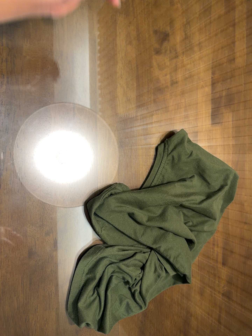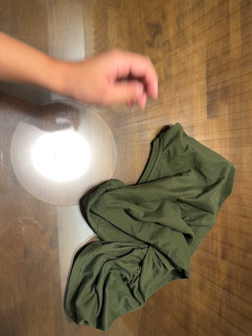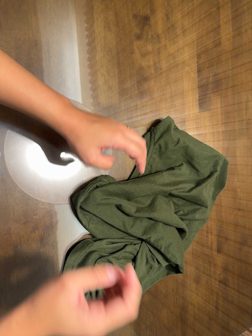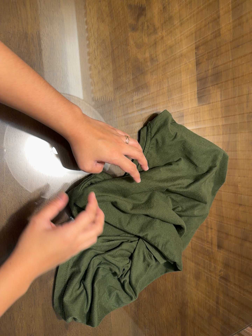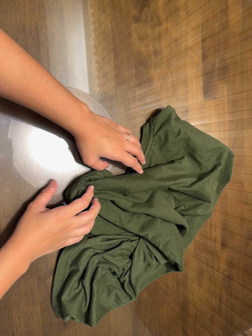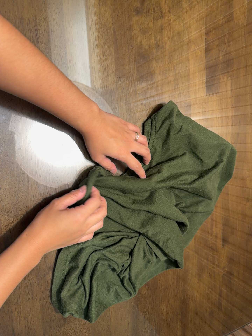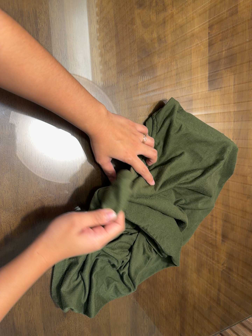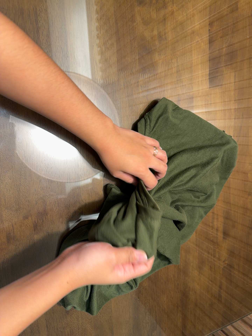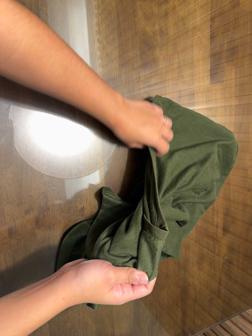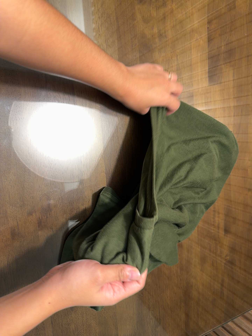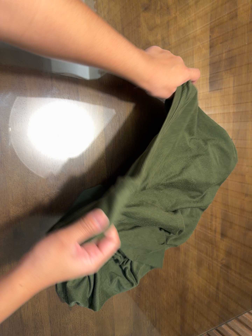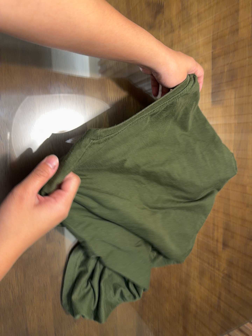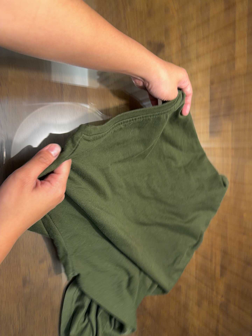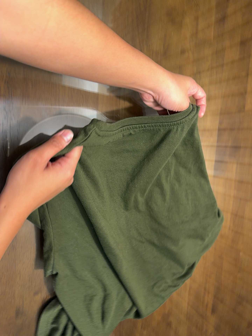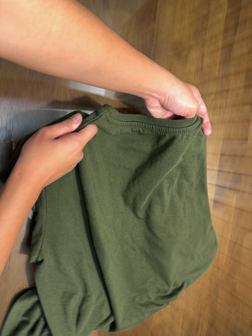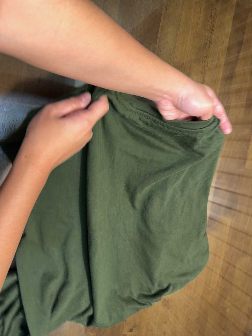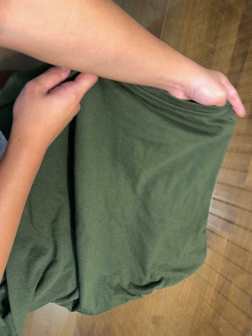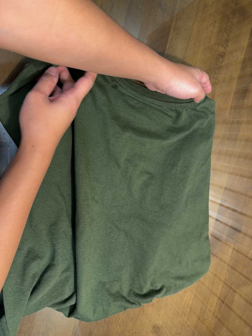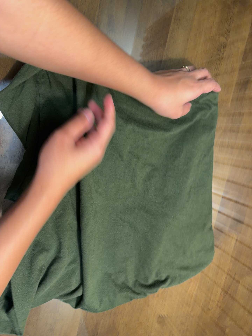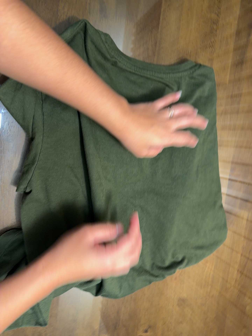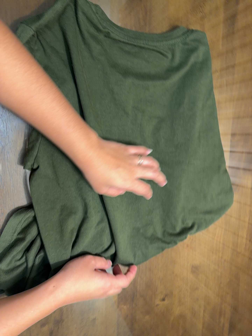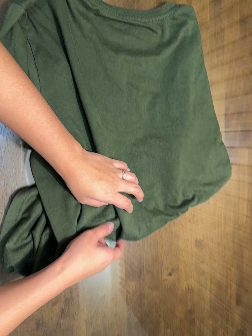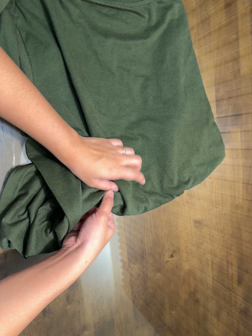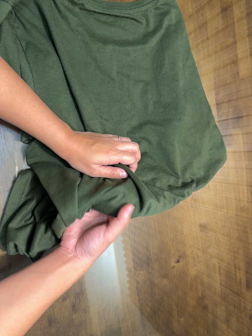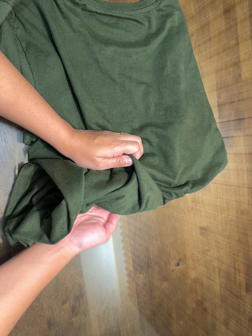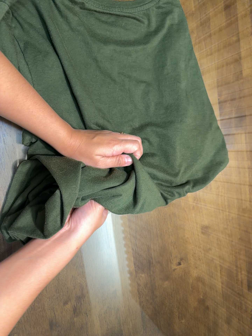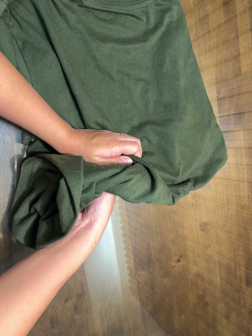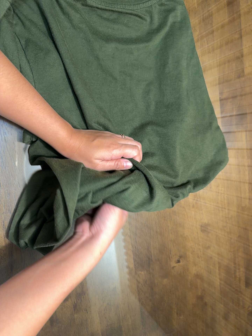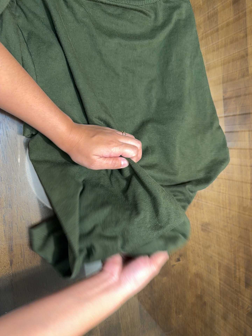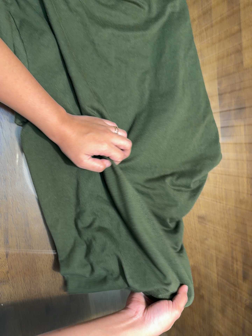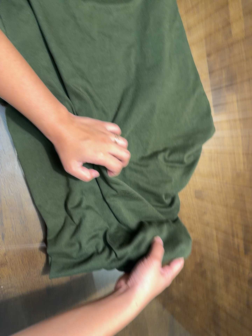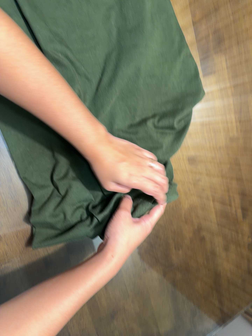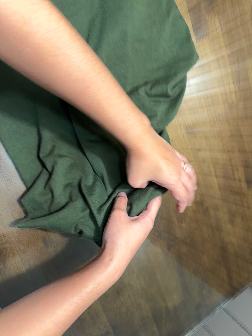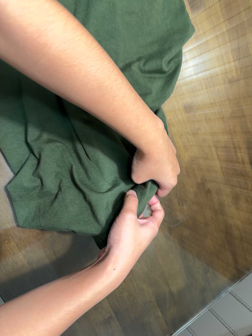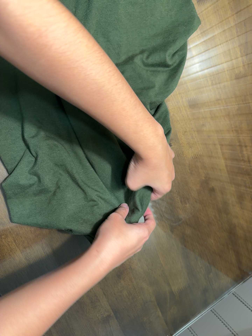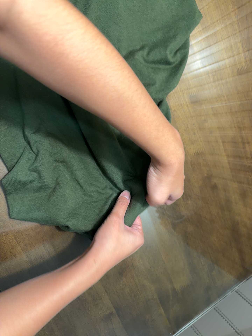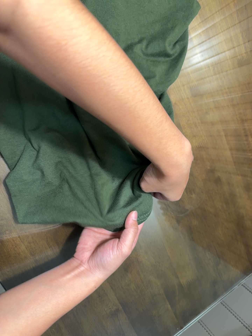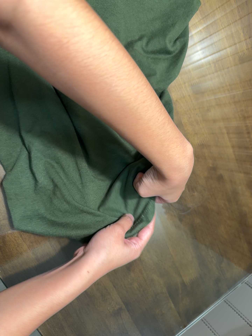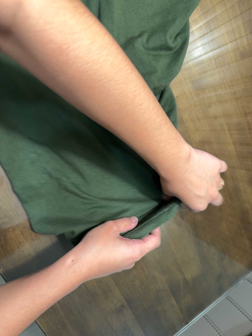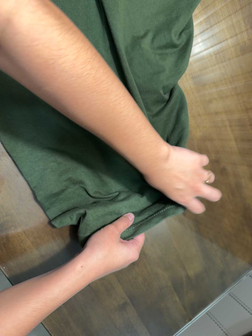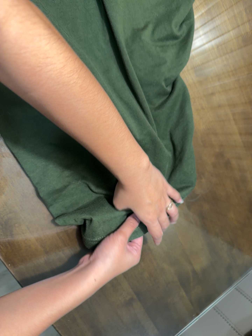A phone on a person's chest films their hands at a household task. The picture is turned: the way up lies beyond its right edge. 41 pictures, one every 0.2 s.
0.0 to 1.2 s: The camera travels to its right, about 7 cm.
1.2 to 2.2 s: The camera shifts only a little, or ends up much as it began.
2.2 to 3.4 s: The camera travels toward the top of its view, about 22 cm, so close, fixed things drift downward. It rolls about its line of sight by about 15 degrees, and the scene rotates clockwise.
3.4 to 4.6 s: The camera travels toward the bottom of its view, about 14 cm, so close, fixed things drift upward. It rolls about its line of sight by about 20 degrees, and the scene rotates counterclockwise.
4.6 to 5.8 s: The camera shifts only a little, or ends up much as it began.
5.8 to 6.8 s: The camera travels toward the bottom of its view, to its right and forward, about 14 cm, so close, fixed things drift upward. Its aim tips toward the bottom of its view by about 10 degrees, and the scene shifts upward. It rolls about its line of sight by about 15 degrees, and the scene rotates counterclockwise.
6.8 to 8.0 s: The camera shifts only a little, or ends up much as it began.
The film runs forward here.
